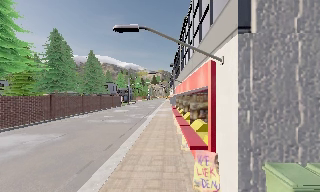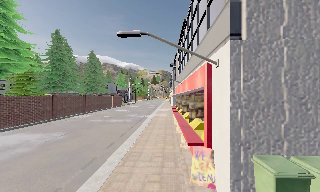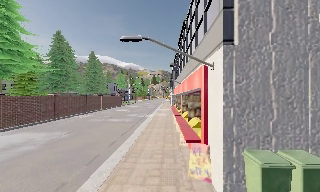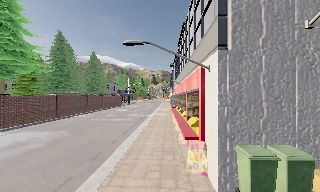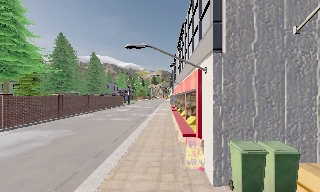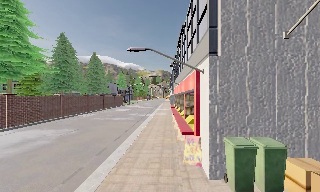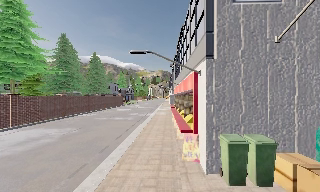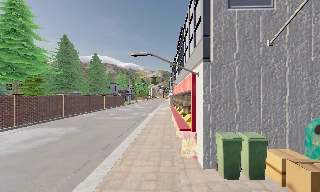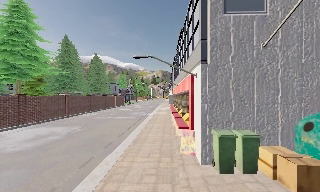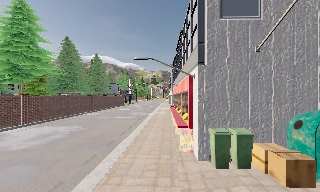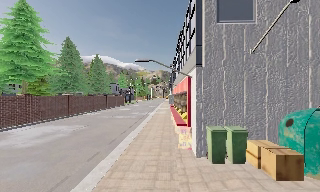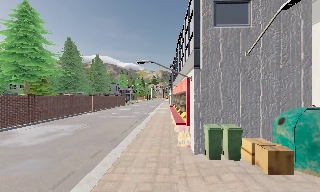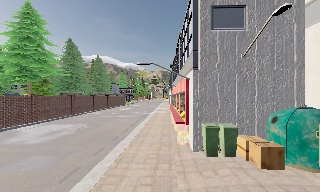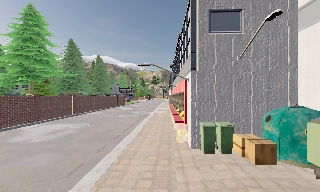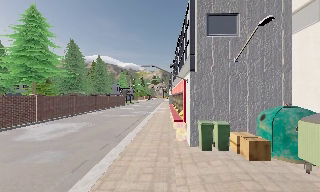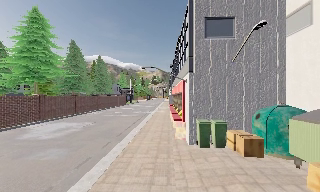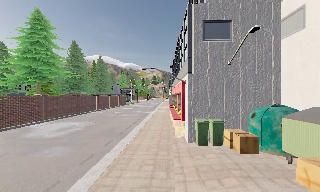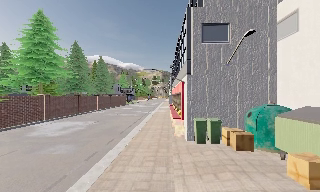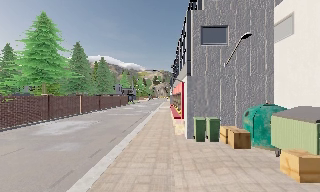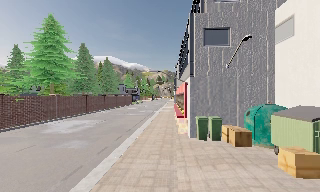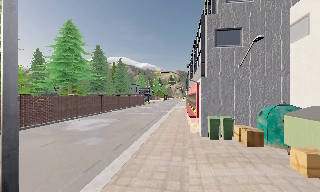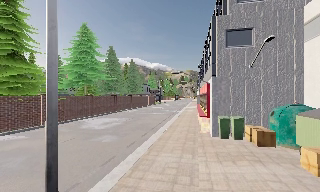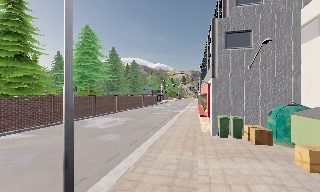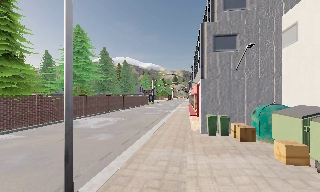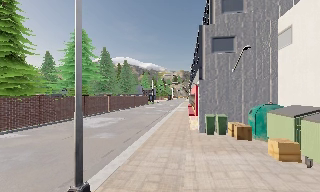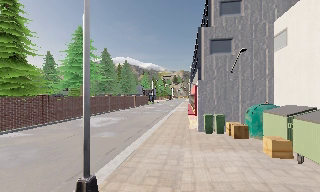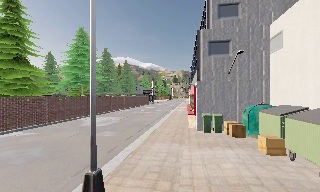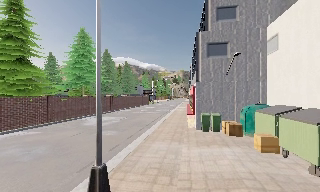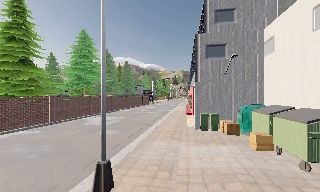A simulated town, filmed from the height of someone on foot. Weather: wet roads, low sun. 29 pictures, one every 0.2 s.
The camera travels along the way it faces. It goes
backward.
0.0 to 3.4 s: The camera travels backward, about 5 m, so what stands in front gets smaller.
3.4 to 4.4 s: The camera swings to its left by about 10 degrees, and the scene slides to the right. It travels backward, about 1.5 m, so what stands in front gets smaller.
4.4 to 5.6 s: The camera travels backward, about 1.5 m, so what stands in front gets smaller.
The film runs backward here.
